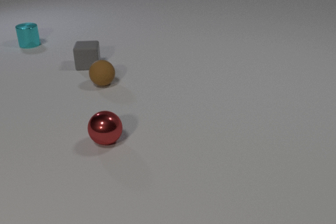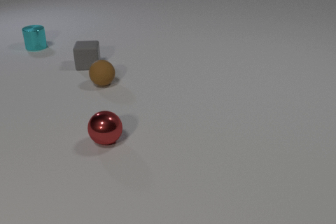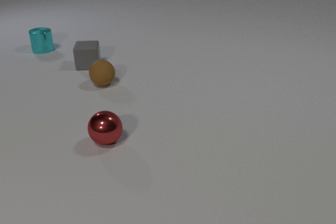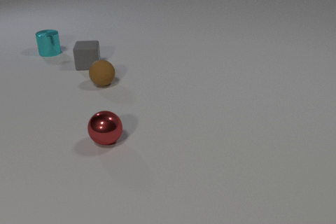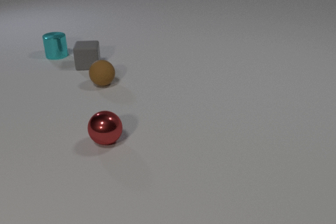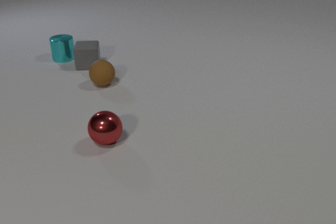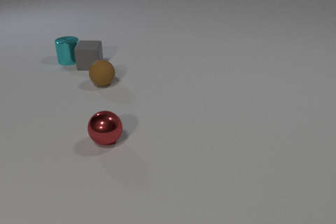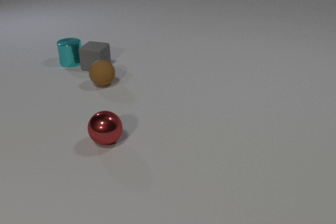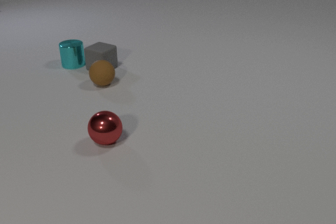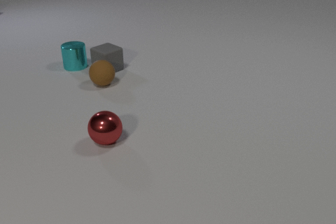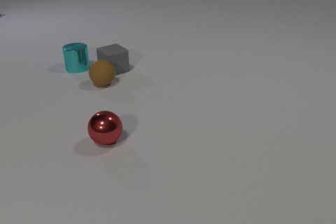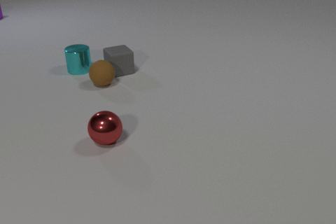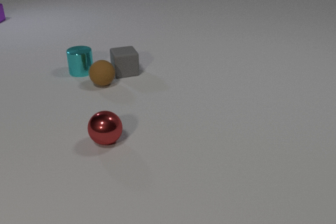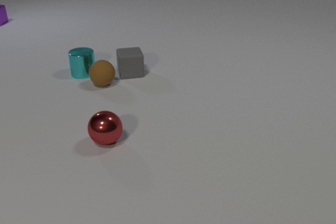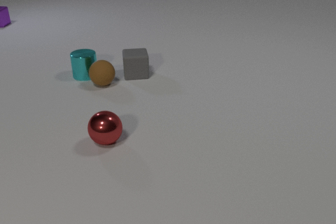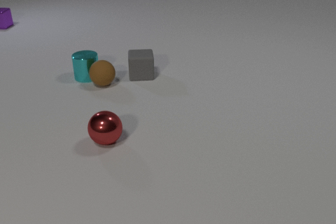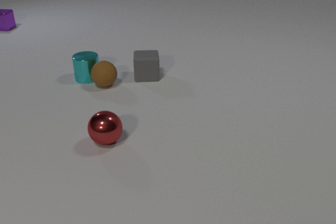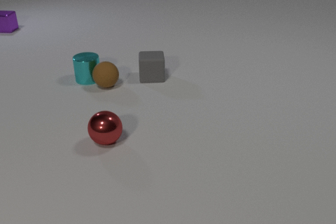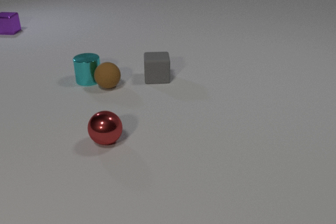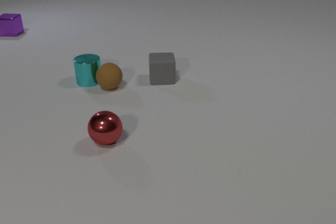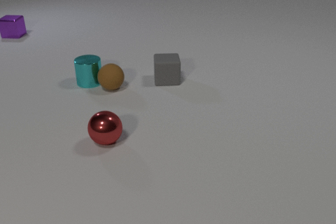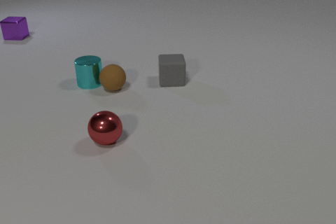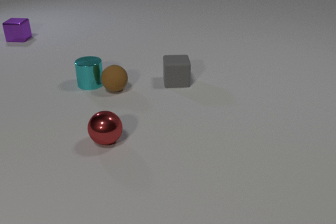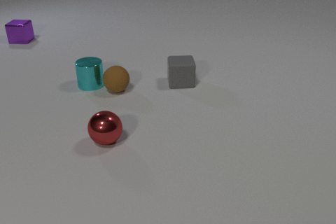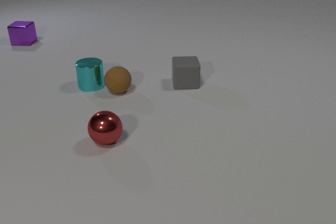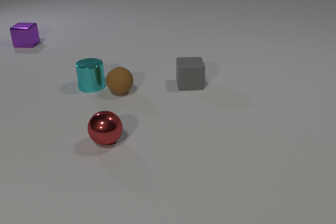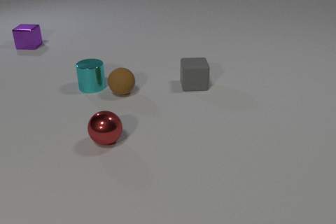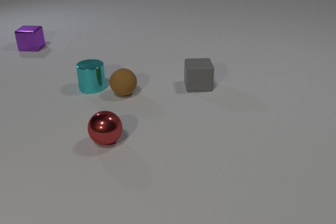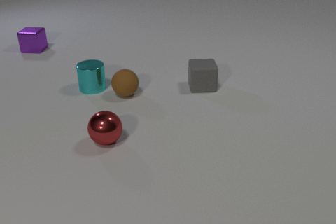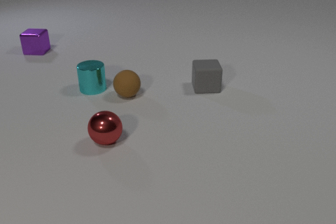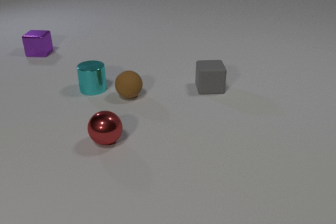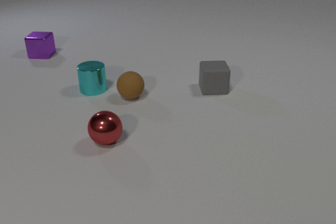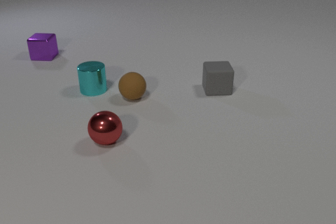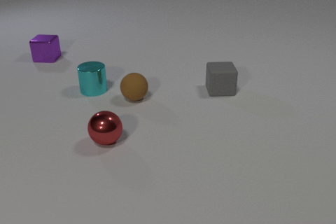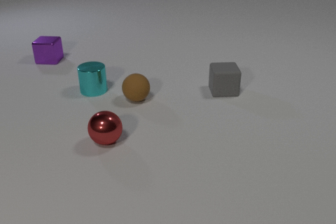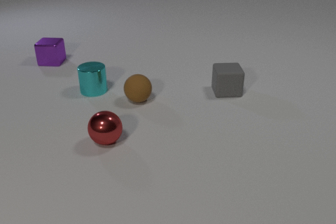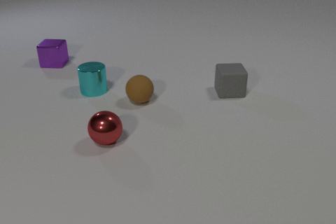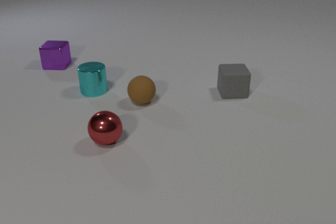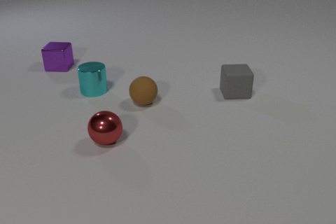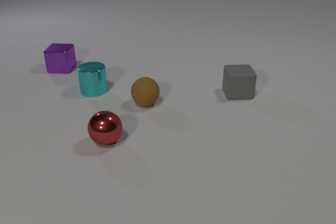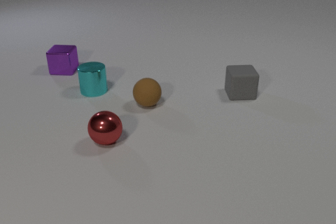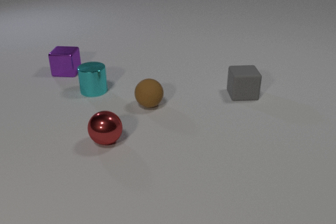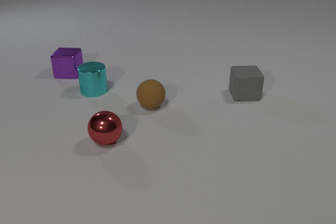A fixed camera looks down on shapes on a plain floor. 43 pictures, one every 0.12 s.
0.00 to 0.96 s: The cyan metal cylinder slides toward the camera and to the right. The gray rubber cube slides to the right and toward the camera, spins so that its near face slides to the left, clockwise seen from above. The cyan metal cylinder and the gray rubber cube collide.
0.96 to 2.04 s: The cyan metal cylinder slides toward the camera. The gray rubber cube slides to the right and toward the camera, spins clockwise seen from above by about 60 degrees, its near face sliding to the left. The purple metal cube comes in at the left edge, slides toward the camera. The cyan metal cylinder and the brown rubber sphere collide.
2.04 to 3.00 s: The cyan metal cylinder slides toward the camera. The gray rubber cube slides to the right and toward the camera. The brown rubber sphere rolls toward the camera and to the right. The purple metal cube slides toward the camera.
3.00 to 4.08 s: The cyan metal cylinder slides toward the camera. The gray rubber cube slides to the right. The brown rubber sphere rolls toward the camera and to the right. The purple metal cube slides toward the camera.
4.08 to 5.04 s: The gray rubber cube slides to the right. The brown rubber sphere rolls toward the camera and to the right. The purple metal cube slides toward the camera and to the right.
How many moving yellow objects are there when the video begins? 0.
How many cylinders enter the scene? 0.
How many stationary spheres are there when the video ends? 1.
